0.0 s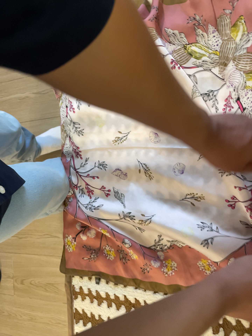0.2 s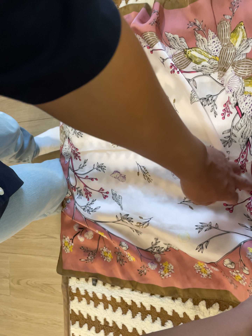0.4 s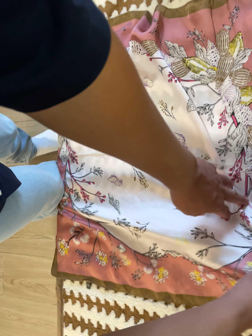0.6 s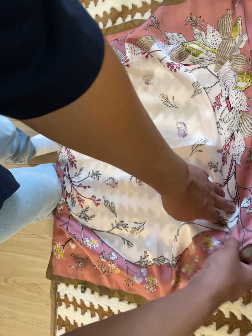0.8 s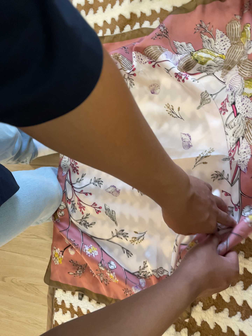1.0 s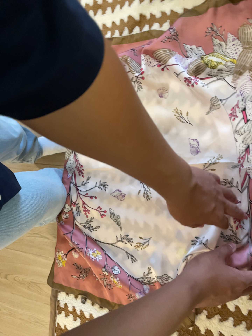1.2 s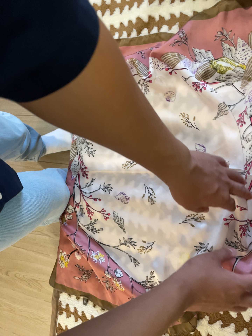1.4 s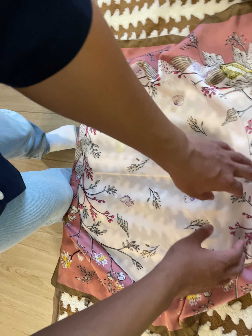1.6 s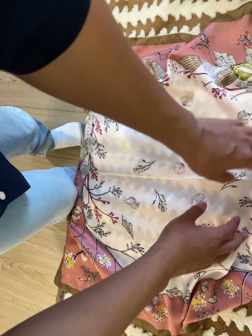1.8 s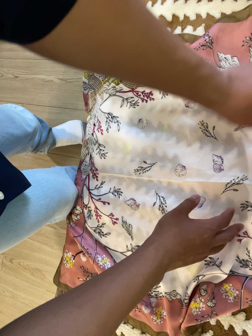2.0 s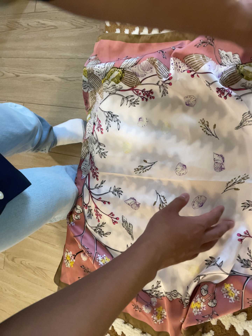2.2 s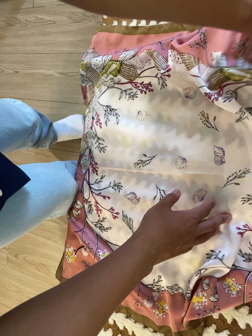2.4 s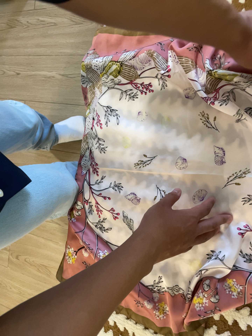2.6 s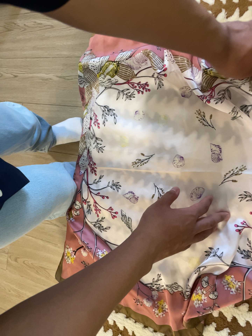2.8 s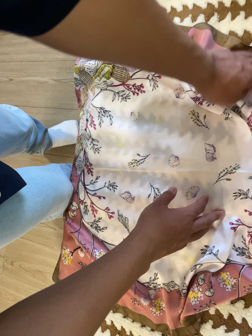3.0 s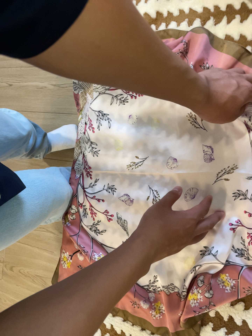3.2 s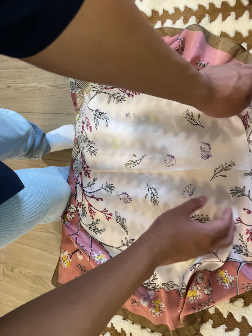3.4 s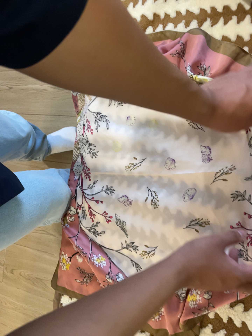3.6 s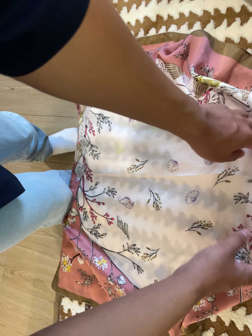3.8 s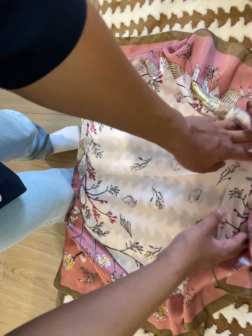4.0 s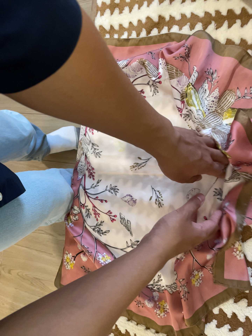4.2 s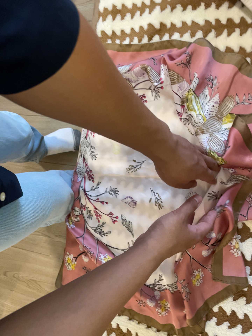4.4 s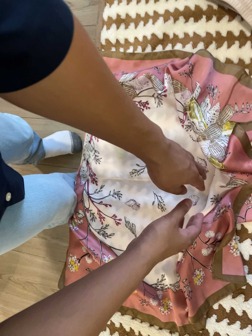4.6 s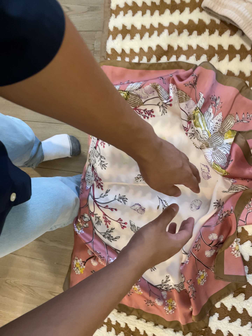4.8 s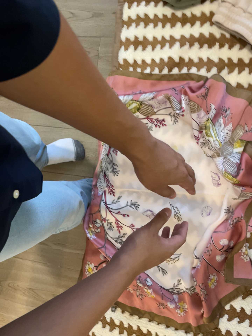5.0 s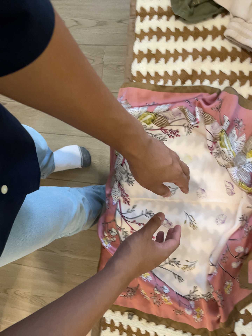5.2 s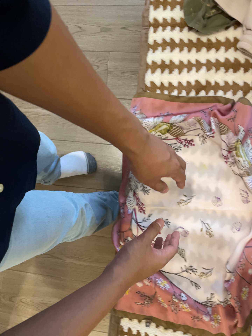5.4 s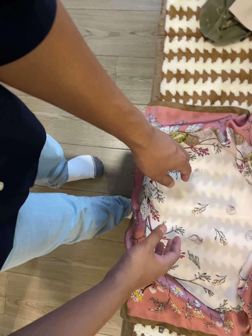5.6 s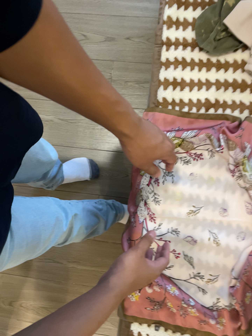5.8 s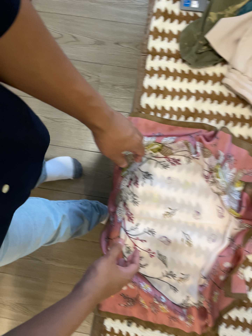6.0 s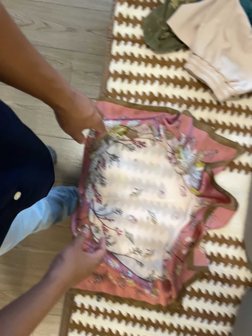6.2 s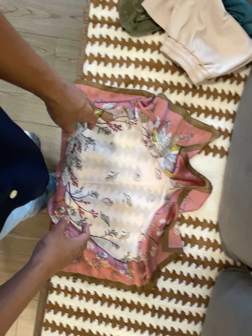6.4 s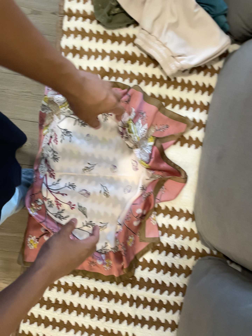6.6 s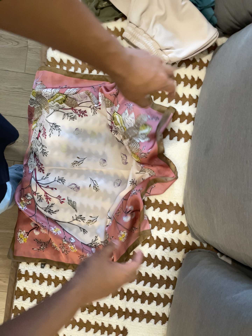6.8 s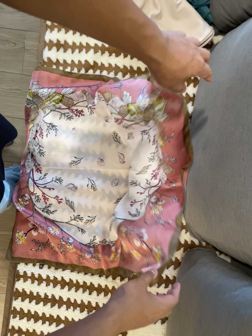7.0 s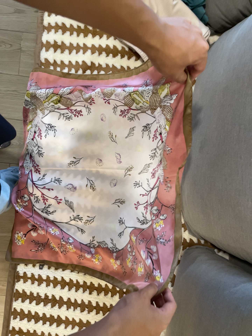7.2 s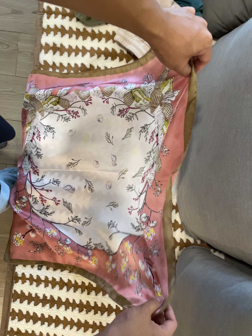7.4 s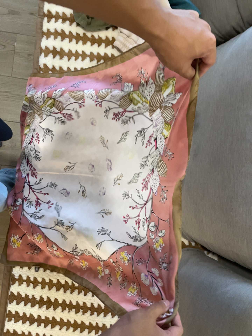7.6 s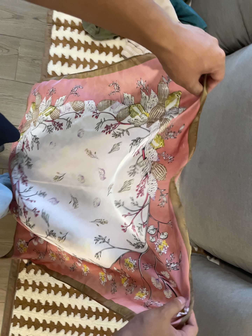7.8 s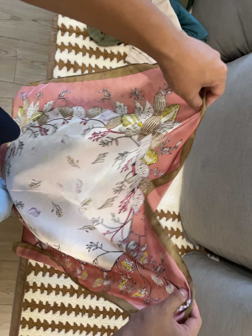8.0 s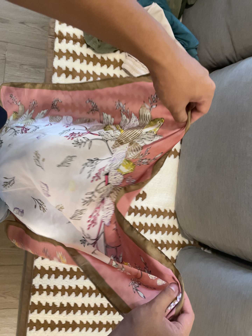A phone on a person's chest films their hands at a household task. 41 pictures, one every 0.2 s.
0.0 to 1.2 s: The camera travels toward the top of its view, about 9 cm, so close, fixed things drift downward. It rolls about its line of sight by about 10 degrees, and the scene rotates clockwise.
1.2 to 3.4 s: The camera shifts only a little, or ends up much as it began.
3.4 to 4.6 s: The camera travels to its left and backward, about 14 cm.
4.6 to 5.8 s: The camera pans to its right by about 10 degrees. It travels to its left, backward and toward the top of its view, about 26 cm.
5.8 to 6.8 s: The camera travels to its right and toward the bottom of its view, about 26 cm, so close, fixed things drift to the left.
6.8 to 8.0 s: The camera pans to its right by about 15 degrees. It travels to its left and backward, about 24 cm.
The film runs backward here.
